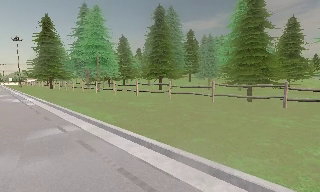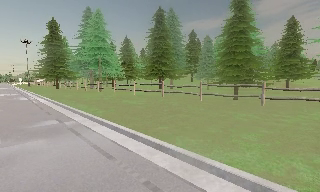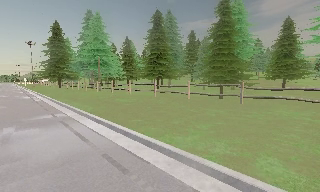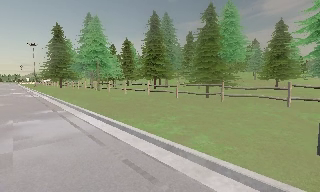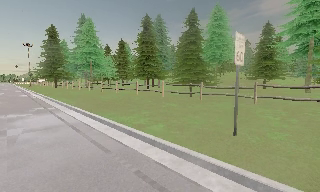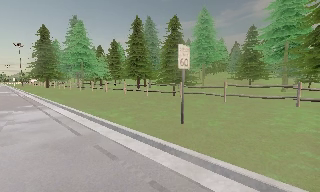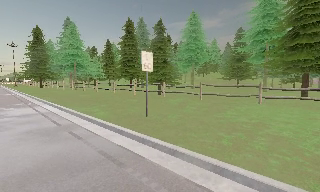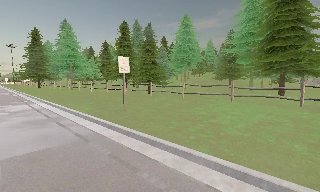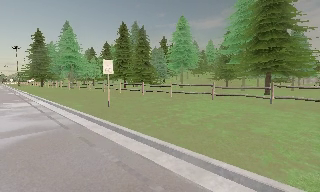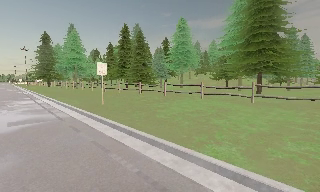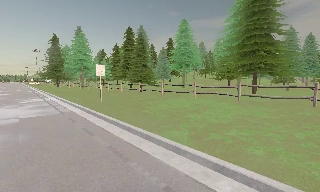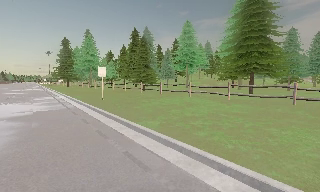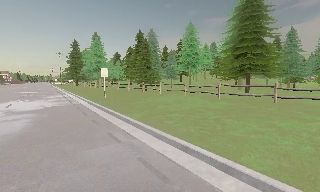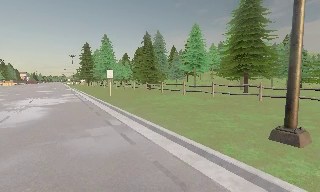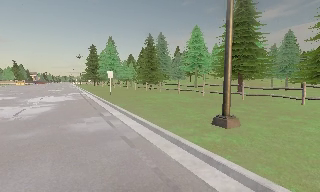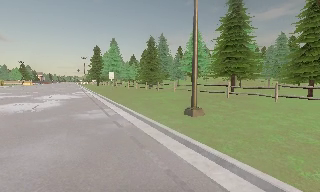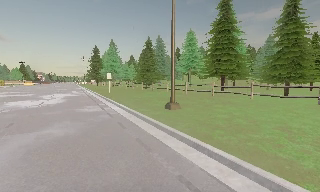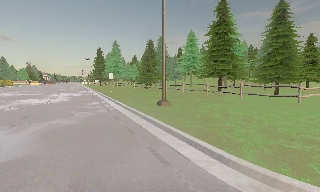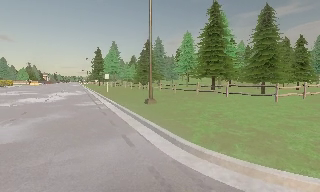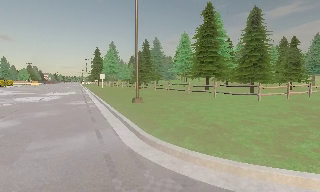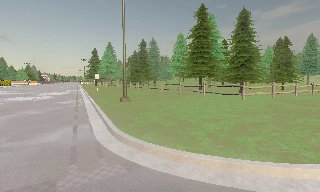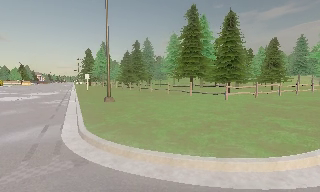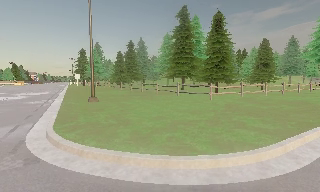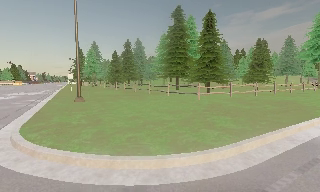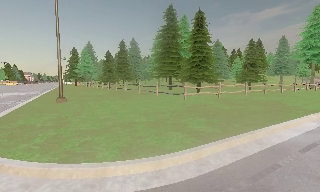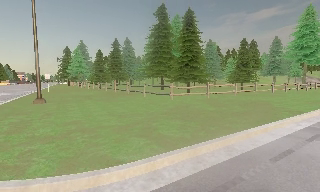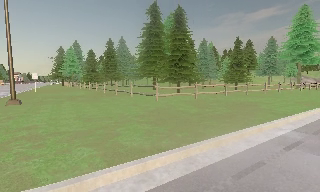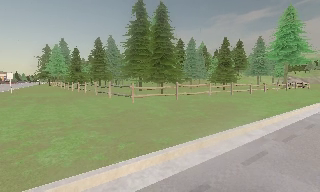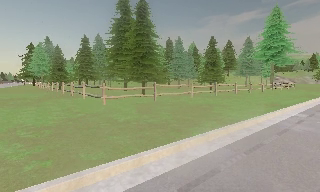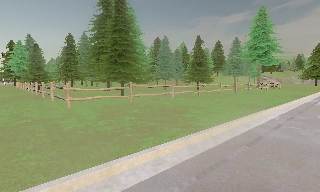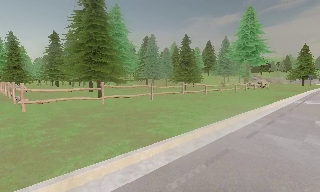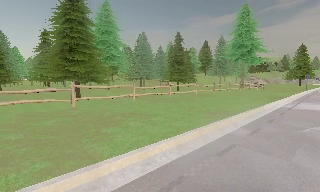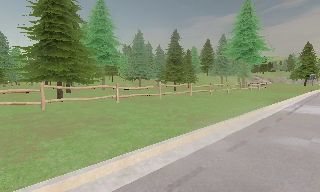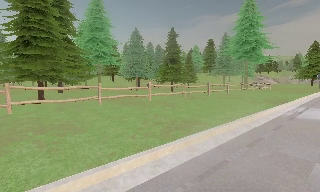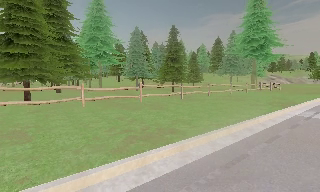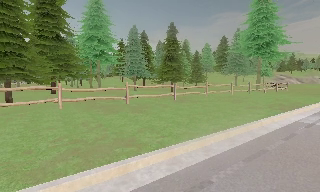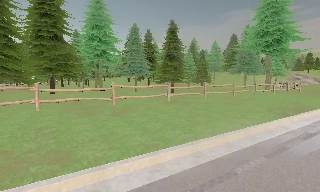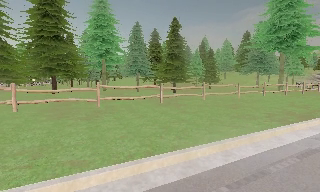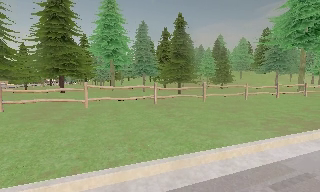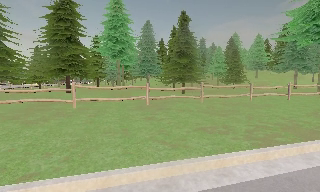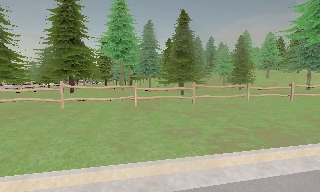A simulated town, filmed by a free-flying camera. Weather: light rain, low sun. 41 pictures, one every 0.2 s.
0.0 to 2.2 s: The camera travels backward and to its right, about 17 m, so what stands in front gets smaller.
2.2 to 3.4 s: The camera pans to its left, which is counterclockwise from overhead, by about 10 degrees. It travels backward and to its right, about 10 m, so what stands in front gets smaller.
3.4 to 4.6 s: The camera travels to its right, about 6 m, so close, fixed things drift to the left.
4.6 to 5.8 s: The scene slides to the left, as the camera pans about 10 degrees to its right. It travels to its right and forward, about 7 m, so close, fixed things drift to the left.
5.8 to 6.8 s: The camera travels to its right and forward, about 8 m, so close, fixed things drift to the left.
6.8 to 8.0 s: The camera pans to its left, which is counterclockwise from overhead, by about 25 degrees. It travels to its right and forward, about 9 m.
The film runs backward here.
